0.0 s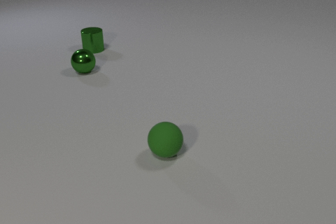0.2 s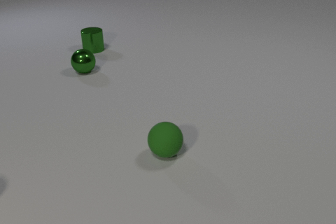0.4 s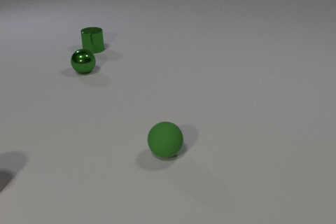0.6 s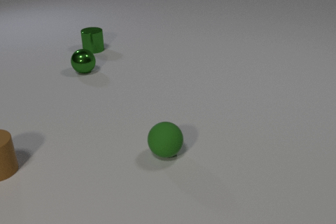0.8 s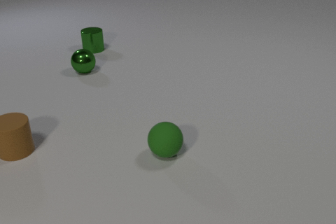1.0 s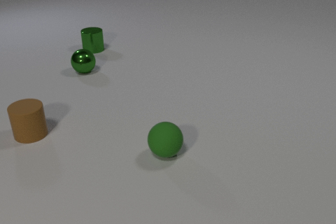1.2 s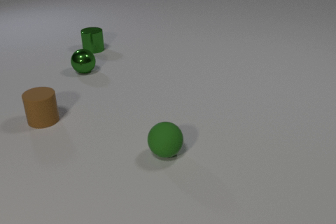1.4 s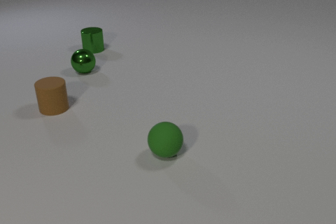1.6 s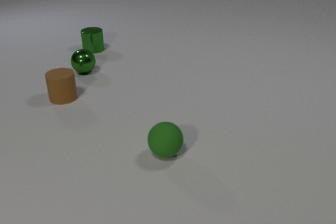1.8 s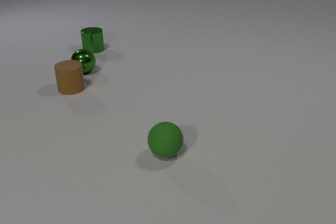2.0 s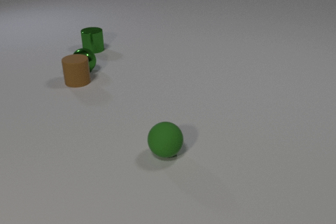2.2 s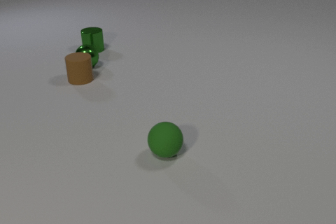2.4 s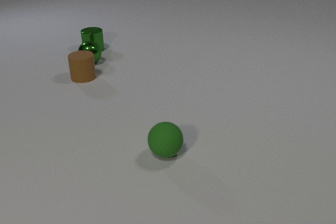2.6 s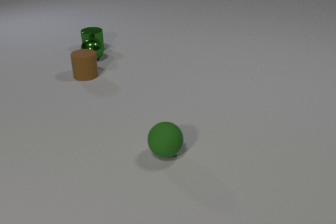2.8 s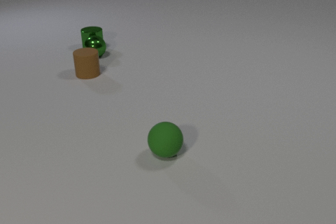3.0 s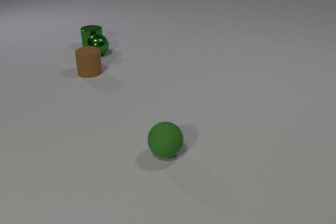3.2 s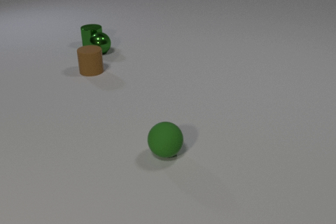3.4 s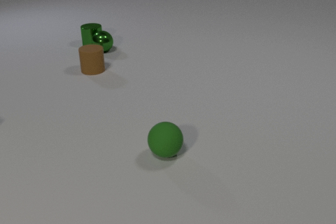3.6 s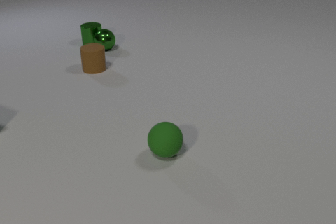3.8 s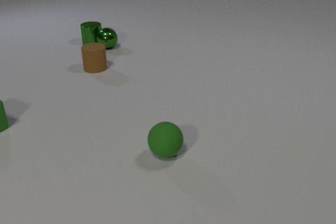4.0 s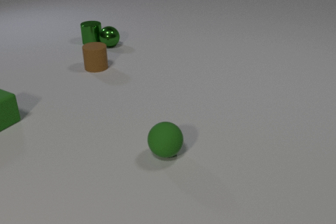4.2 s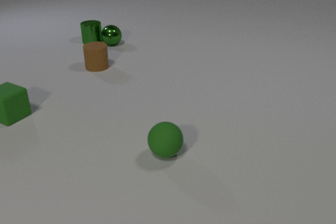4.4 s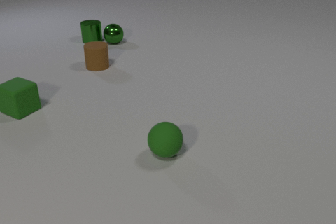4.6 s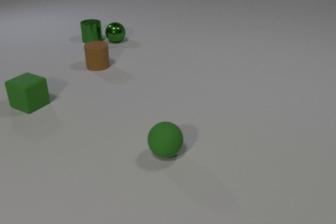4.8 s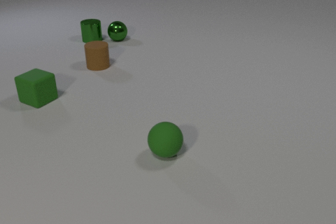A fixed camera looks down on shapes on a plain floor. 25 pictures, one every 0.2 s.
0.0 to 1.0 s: The brown rubber cylinder comes in at the left edge, slides away from the camera and to the right.
1.0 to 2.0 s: The brown rubber cylinder slides away from the camera and to the right. The brown rubber cylinder and the green metal sphere collide.
2.0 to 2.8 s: The brown rubber cylinder slides away from the camera and to the right. The green metal sphere rolls away from the camera. The green metal sphere and the green metal cylinder collide.
2.8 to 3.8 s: The brown rubber cylinder slides away from the camera and to the right. The green metal sphere rolls away from the camera and to the right. The green rubber cube comes in at the left edge, slides to the right. The green metal cylinder slides away from the camera.
3.8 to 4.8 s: The brown rubber cylinder slides away from the camera. The green metal sphere rolls away from the camera and to the right. The green rubber cube slides to the right and away from the camera. The green metal cylinder slides away from the camera.
How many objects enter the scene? 2.
How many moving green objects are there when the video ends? 3.
What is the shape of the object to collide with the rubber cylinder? sphere.
